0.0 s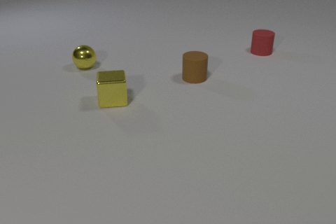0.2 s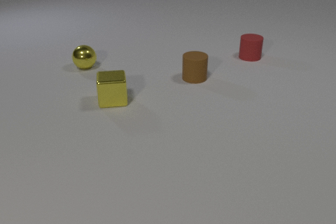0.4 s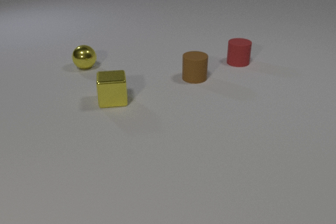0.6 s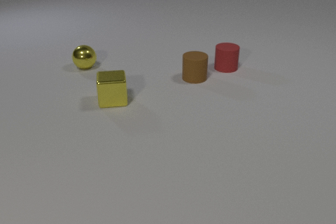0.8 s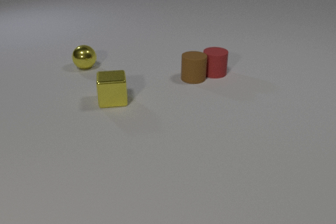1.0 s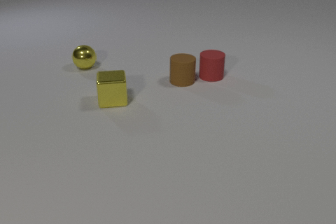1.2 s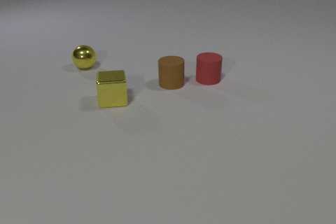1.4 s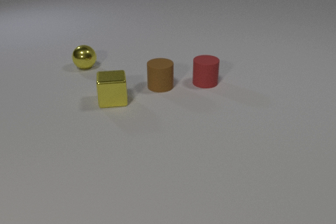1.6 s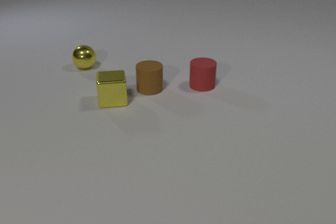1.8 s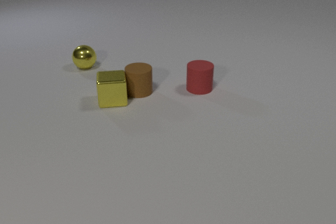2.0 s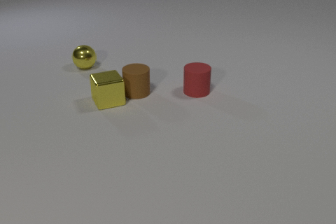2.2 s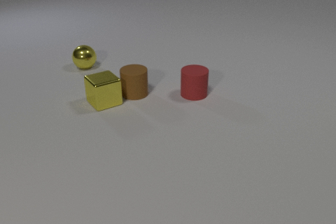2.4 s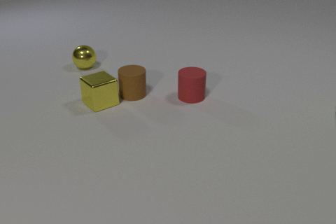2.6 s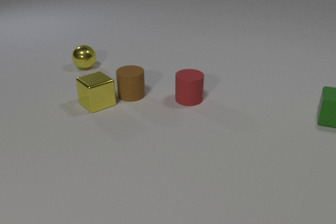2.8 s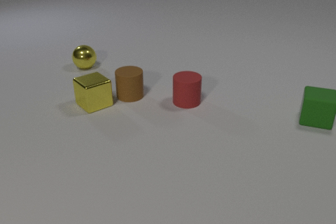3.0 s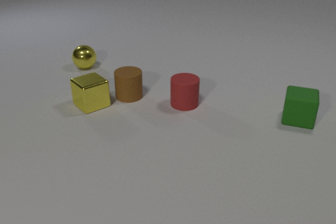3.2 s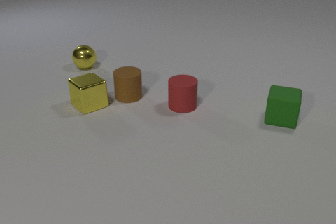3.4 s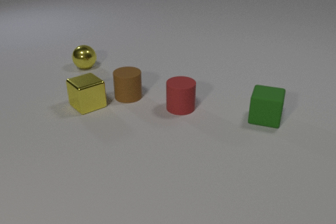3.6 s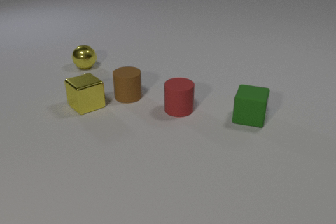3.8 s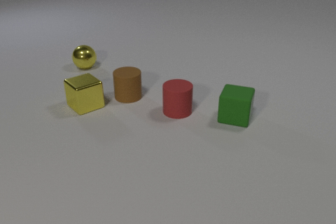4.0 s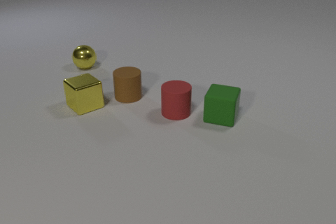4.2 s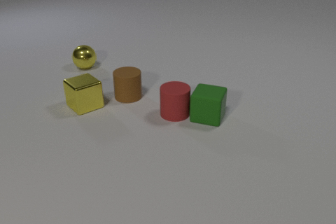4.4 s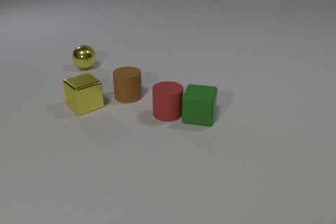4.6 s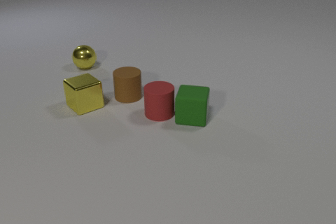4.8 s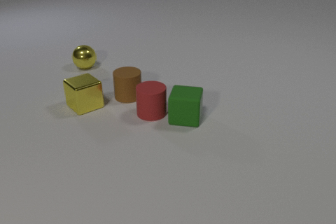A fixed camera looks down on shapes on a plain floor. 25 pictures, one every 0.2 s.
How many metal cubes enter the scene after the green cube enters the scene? 0.
What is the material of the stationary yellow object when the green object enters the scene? metal.
What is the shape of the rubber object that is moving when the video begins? cylinder.
0.0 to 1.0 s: The red rubber cylinder slides toward the camera and to the left. The brown rubber cylinder slides to the left and toward the camera. The red rubber cylinder and the brown rubber cylinder collide.
1.0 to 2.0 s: The red rubber cylinder slides toward the camera. The brown rubber cylinder slides to the left and toward the camera. The brown rubber cylinder and the yellow metal cube collide.
2.0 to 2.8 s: The red rubber cylinder slides toward the camera and to the left. The brown rubber cylinder slides to the left and toward the camera. The yellow metal cube slides to the left. The green rubber cube comes in at the right edge, slides to the left.
2.8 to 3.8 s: The red rubber cylinder slides toward the camera and to the left. The yellow metal cube slides to the left. The green rubber cube slides to the left.
3.8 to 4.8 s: The red rubber cylinder slides to the left. The green rubber cube slides to the left. The red rubber cylinder and the green rubber cube collide.
